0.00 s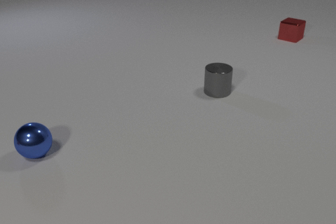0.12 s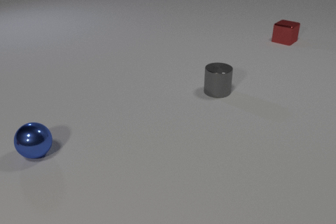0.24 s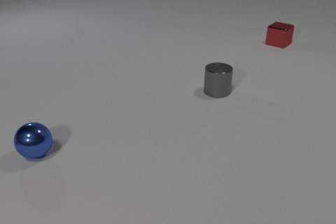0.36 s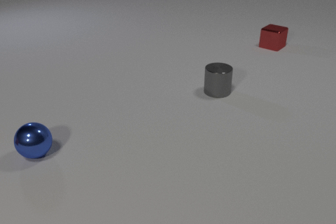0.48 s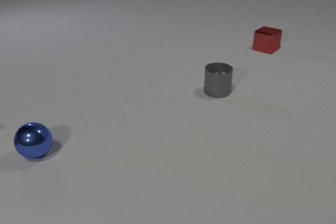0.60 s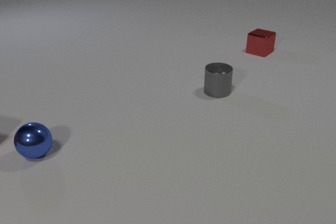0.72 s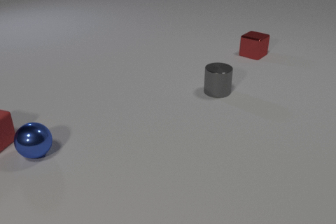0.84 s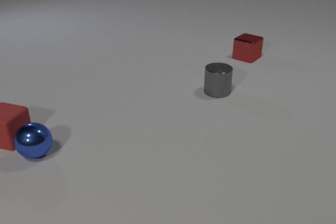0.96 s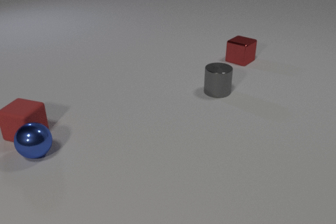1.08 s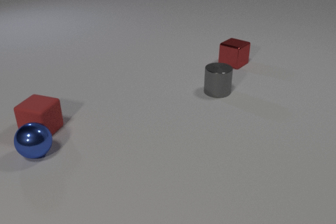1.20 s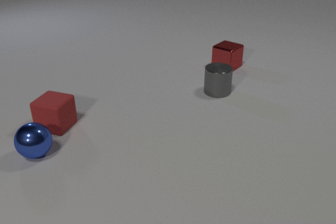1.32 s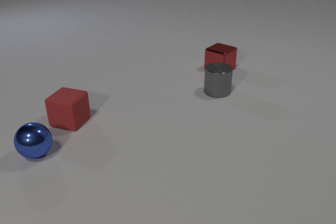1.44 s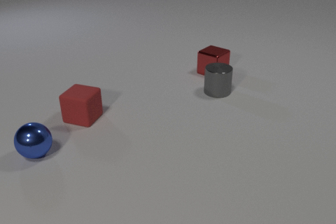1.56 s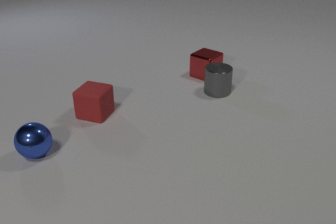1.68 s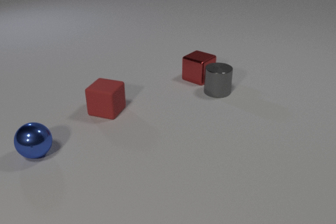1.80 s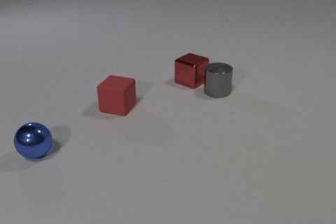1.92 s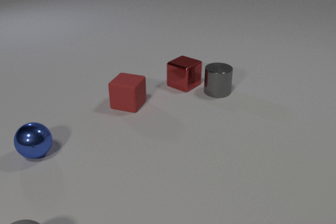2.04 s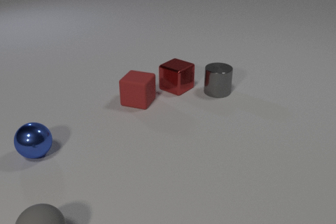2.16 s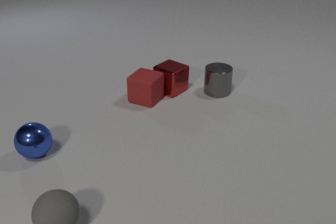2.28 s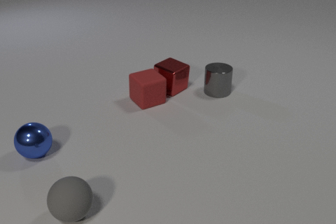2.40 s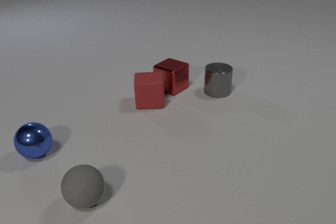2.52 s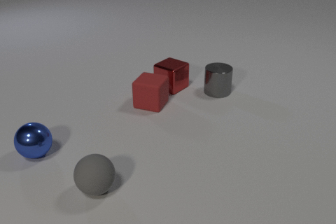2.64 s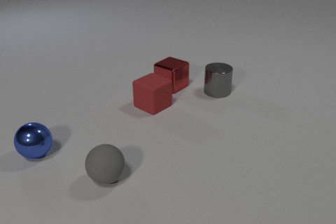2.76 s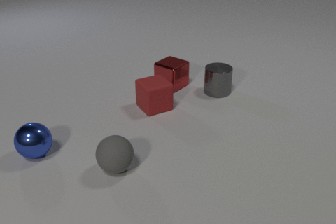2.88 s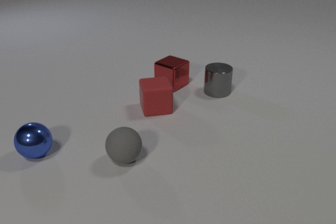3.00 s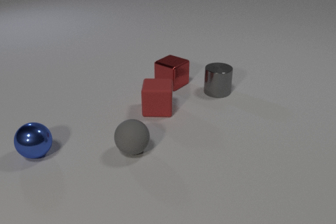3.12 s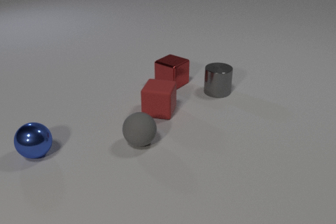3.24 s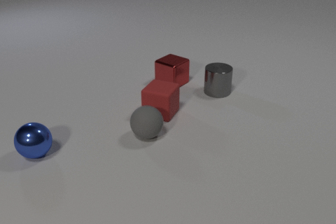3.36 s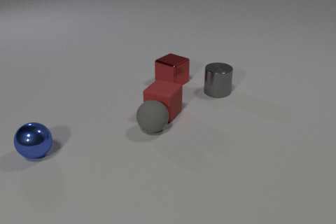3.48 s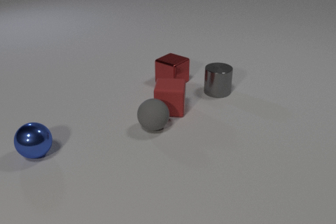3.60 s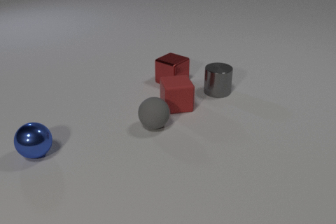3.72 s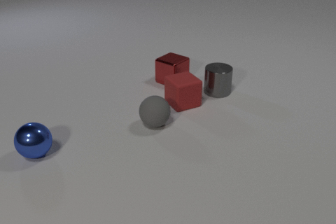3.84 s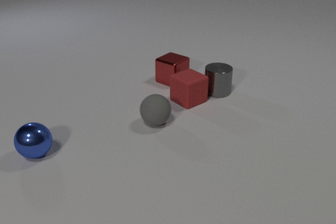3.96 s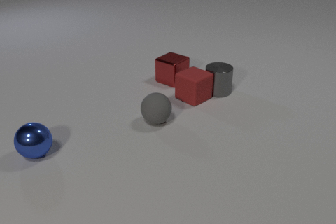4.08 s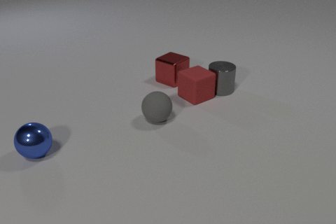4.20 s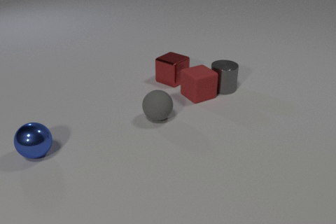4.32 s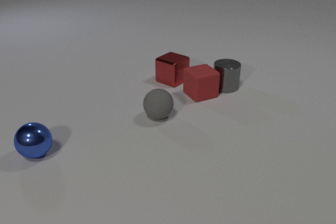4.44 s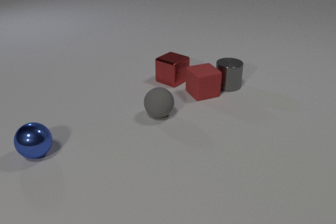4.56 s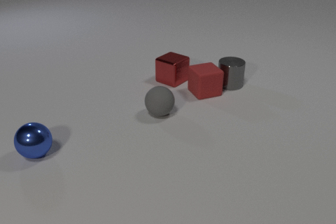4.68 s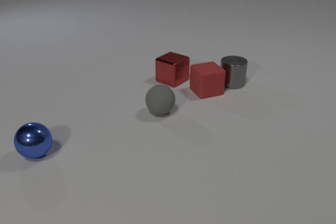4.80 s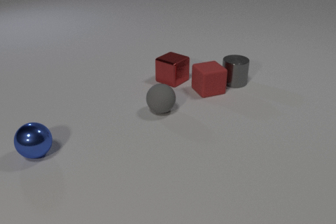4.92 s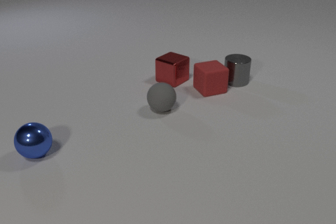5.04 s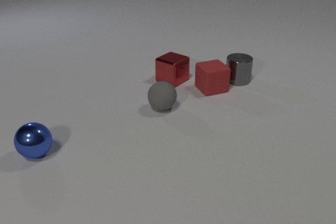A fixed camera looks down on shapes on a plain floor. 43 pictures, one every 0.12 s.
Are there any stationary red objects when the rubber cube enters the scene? no.
What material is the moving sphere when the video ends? rubber.
What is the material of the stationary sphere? metal.
0.00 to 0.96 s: The red metal cube slides toward the camera and to the left. The red rubber cube comes in at the left edge, slides to the right.
0.96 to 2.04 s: The red metal cube slides toward the camera and to the left. The red rubber cube slides to the right. The gray rubber sphere comes in at the bottom edge, rolls to the right and away from the camera.
2.04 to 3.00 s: The red metal cube slides away from the camera. The red rubber cube slides to the right and toward the camera, spins so that its near face slides to the left, clockwise seen from above. The gray rubber sphere rolls away from the camera and to the right. The red metal cube and the red rubber cube collide.
3.00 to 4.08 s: The red metal cube slides away from the camera. The red rubber cube slides to the right and away from the camera, spins counterclockwise seen from above by about 45 degrees, its near face sliding to the right. The gray rubber sphere rolls away from the camera and to the right. The red rubber cube and the gray rubber sphere collide. The red rubber cube and the gray metal cylinder collide.
4.08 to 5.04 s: The red rubber cube slides away from the camera and to the right. The gray rubber sphere rolls away from the camera. The gray metal cylinder slides away from the camera and to the right.
